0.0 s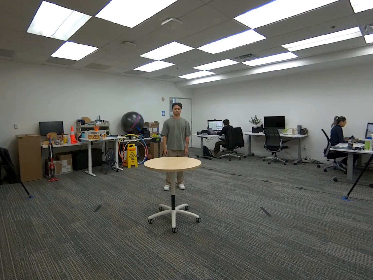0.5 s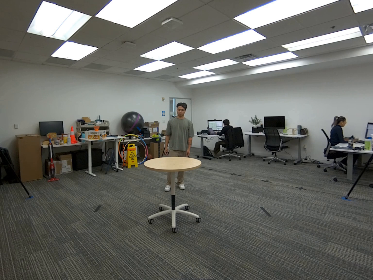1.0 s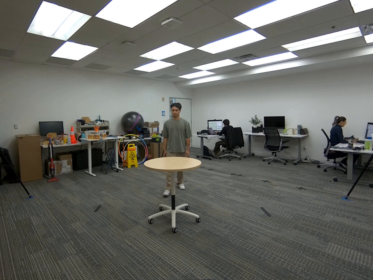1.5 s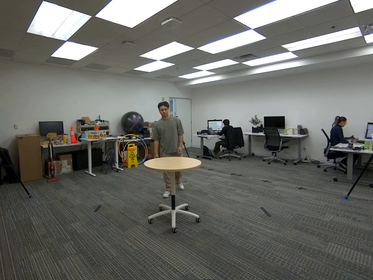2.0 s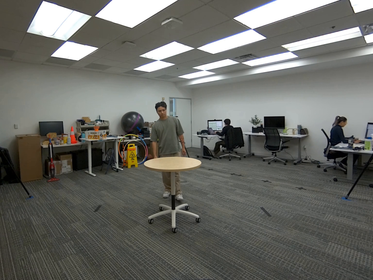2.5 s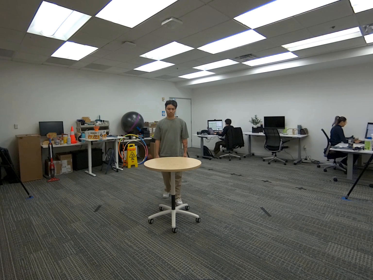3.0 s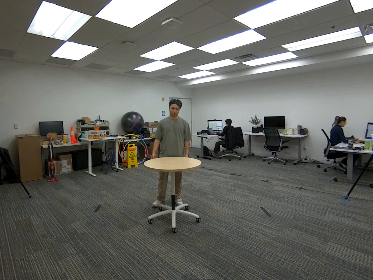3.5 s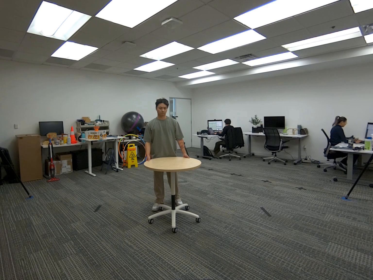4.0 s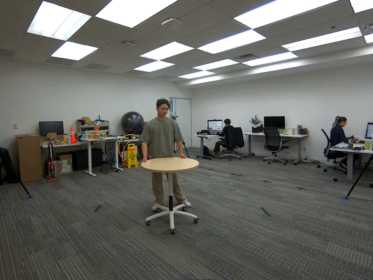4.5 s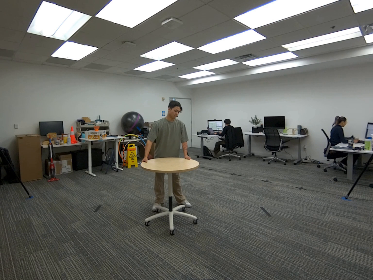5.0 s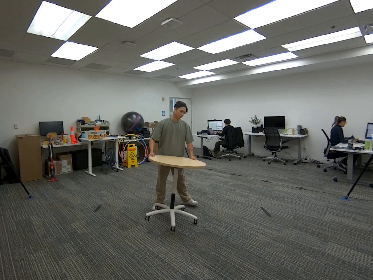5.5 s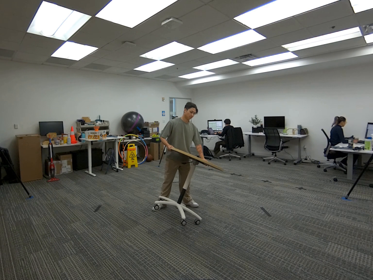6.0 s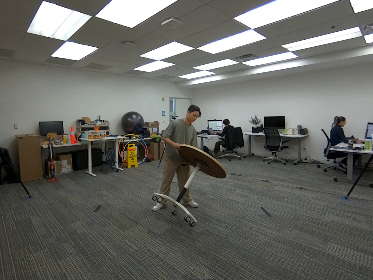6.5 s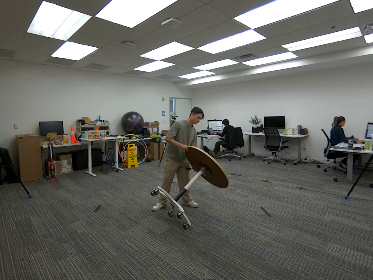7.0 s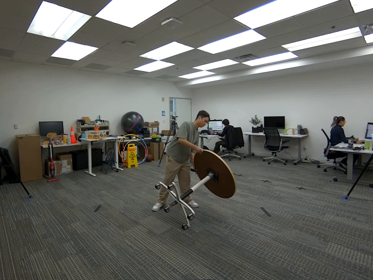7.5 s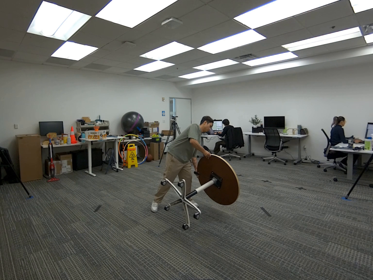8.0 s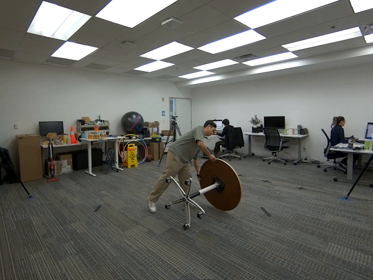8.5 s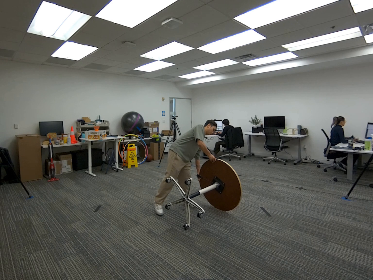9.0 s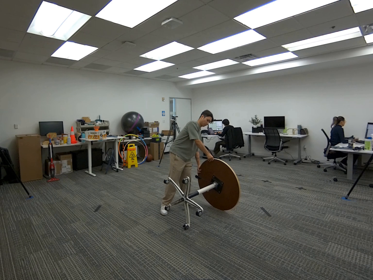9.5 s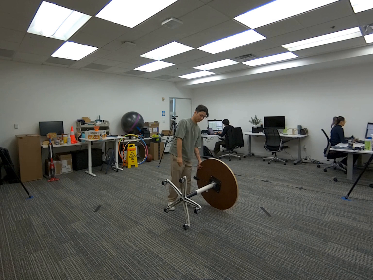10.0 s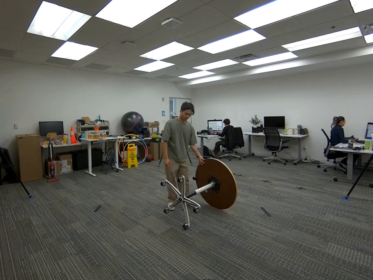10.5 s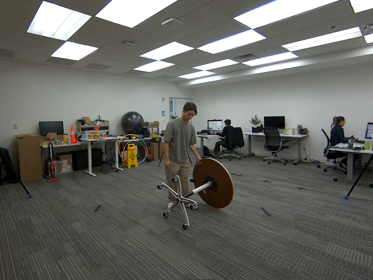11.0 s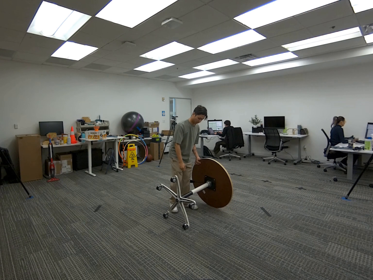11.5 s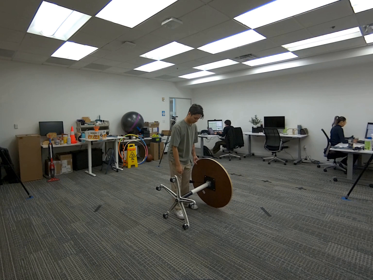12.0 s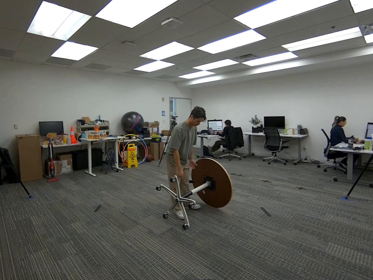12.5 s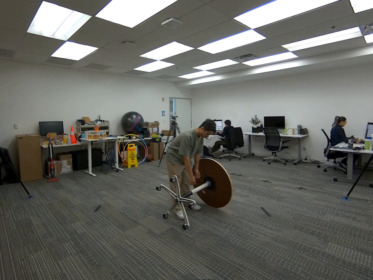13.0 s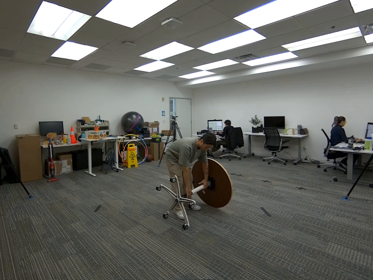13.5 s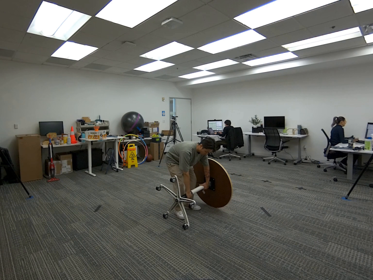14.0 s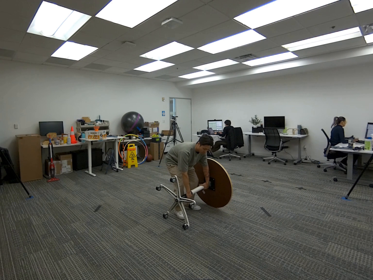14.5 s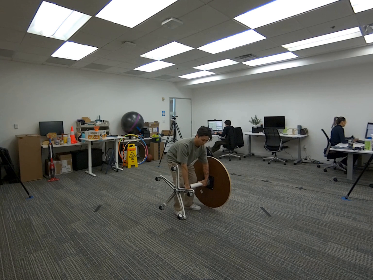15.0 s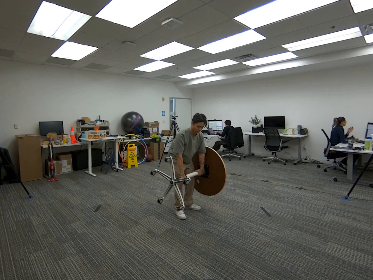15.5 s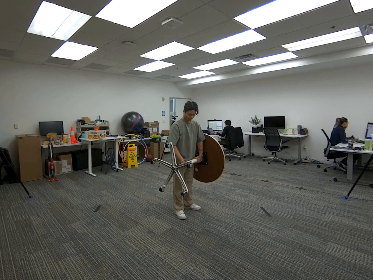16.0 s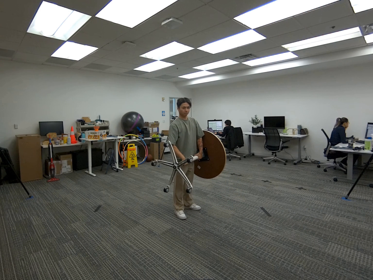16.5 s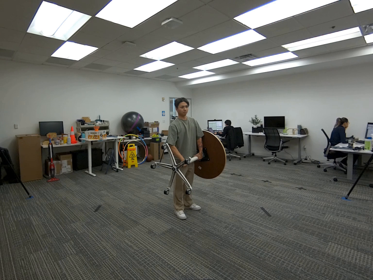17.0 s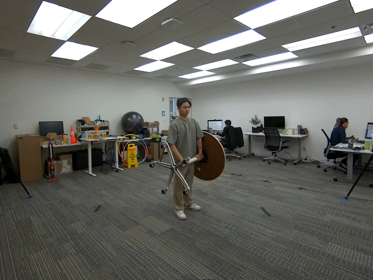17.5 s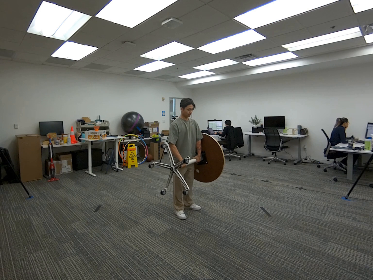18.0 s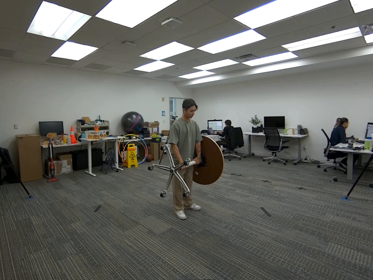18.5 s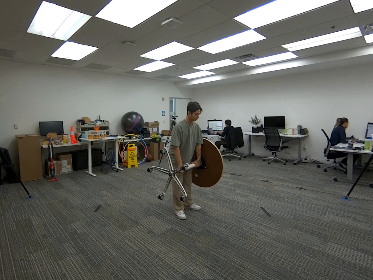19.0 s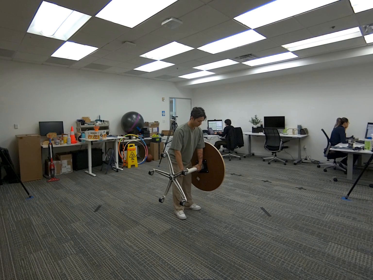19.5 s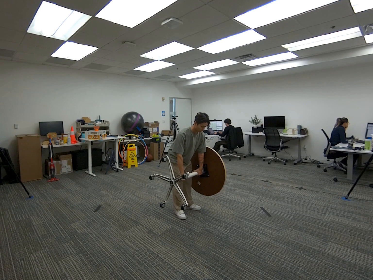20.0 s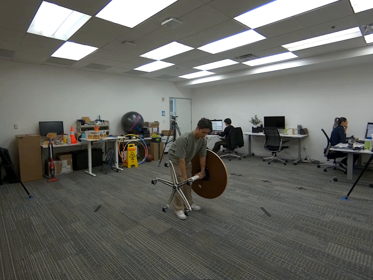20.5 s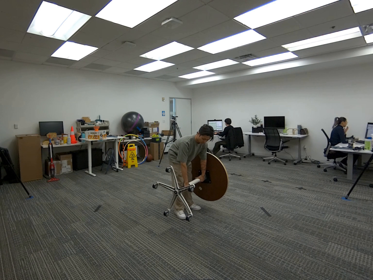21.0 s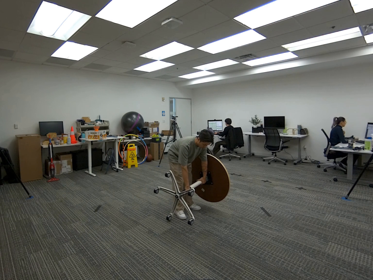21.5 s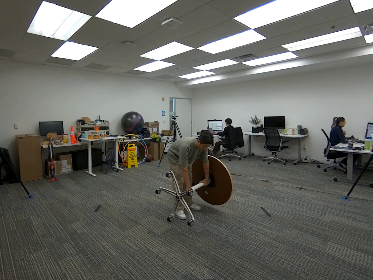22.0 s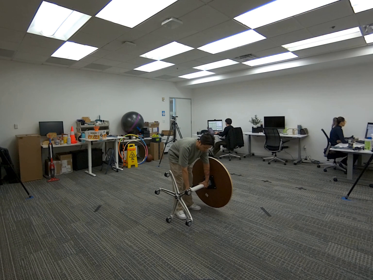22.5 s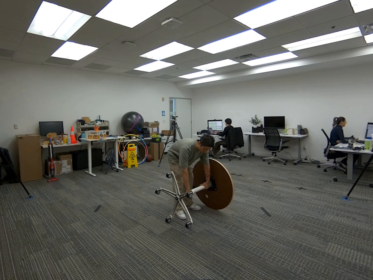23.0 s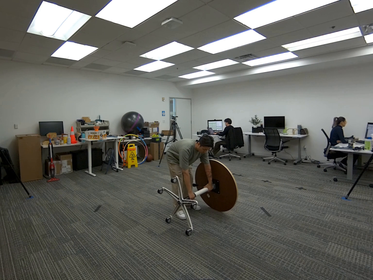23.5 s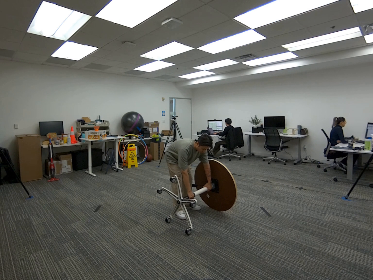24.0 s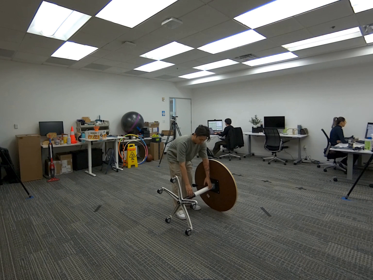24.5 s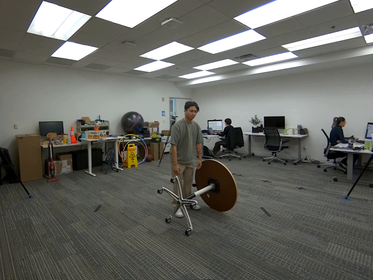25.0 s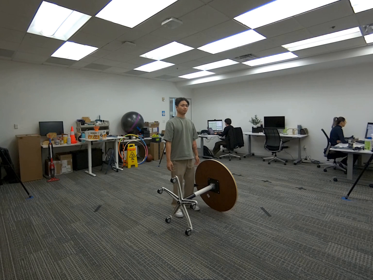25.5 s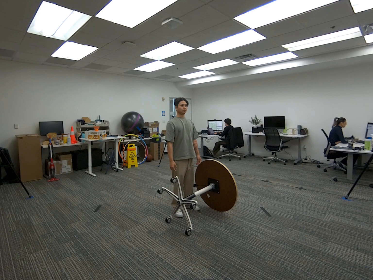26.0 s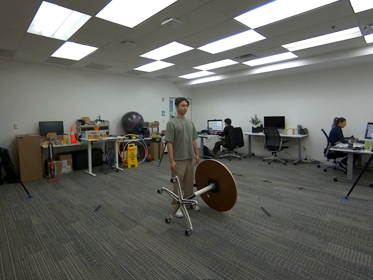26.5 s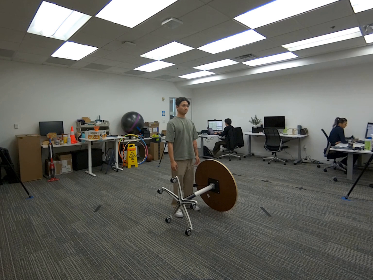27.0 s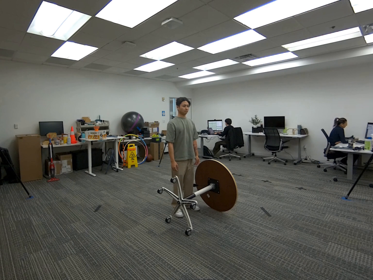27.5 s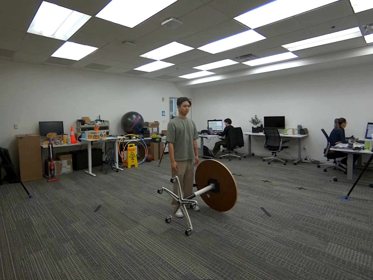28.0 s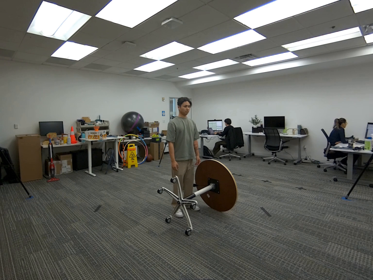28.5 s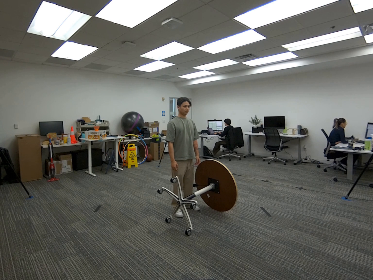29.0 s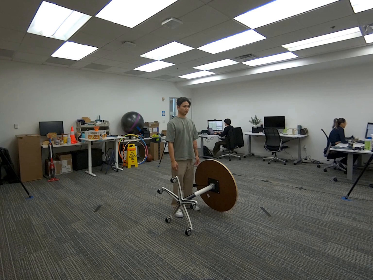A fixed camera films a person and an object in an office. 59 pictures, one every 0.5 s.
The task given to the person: Walk to the round table and lower it onto its side. Using both hands, grasp the central support (neck) of the table, then lift it slightly and lower it back down. Repeat this lifting and lowering motion until you are finished, and leave the table on its side.
